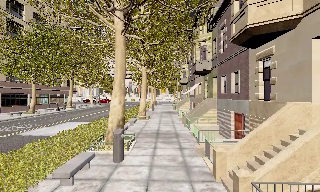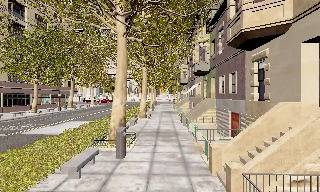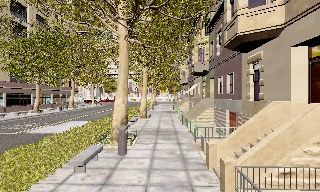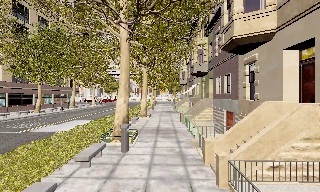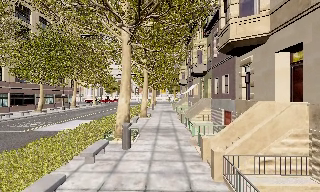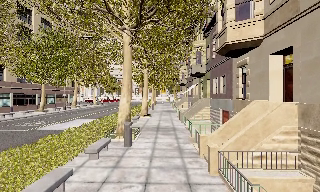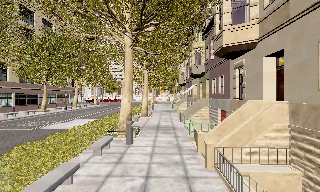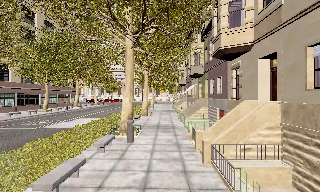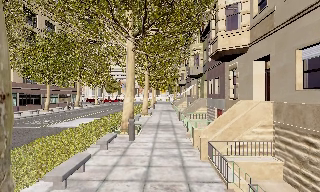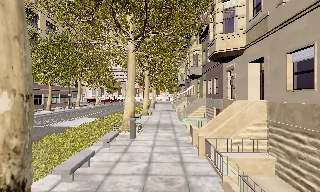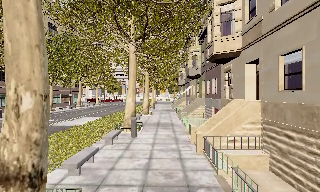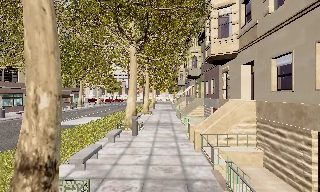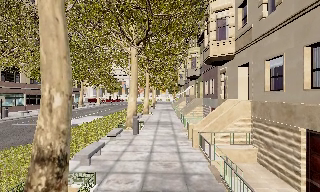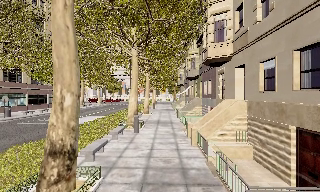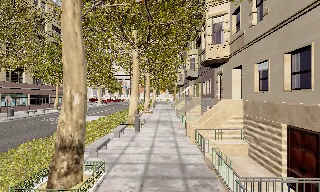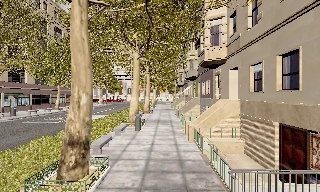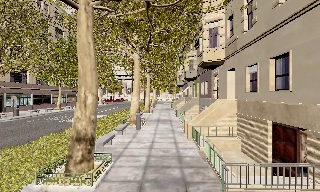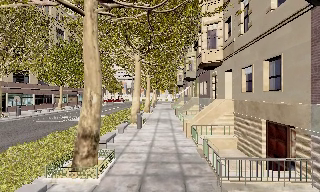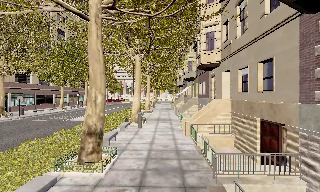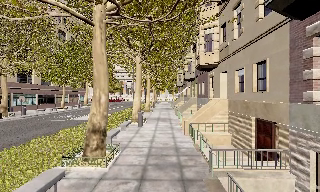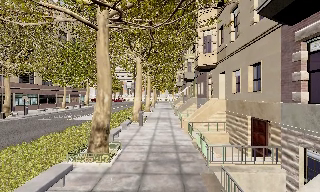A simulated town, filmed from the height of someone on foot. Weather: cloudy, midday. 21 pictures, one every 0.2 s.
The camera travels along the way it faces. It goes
backward.
0.0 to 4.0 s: The camera travels backward, about 7 m, so what stands in front gets smaller.
The film runs backward here.
